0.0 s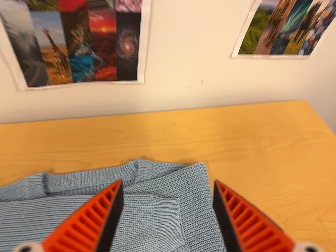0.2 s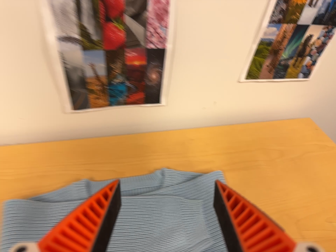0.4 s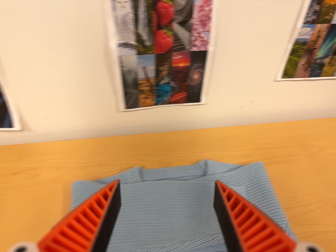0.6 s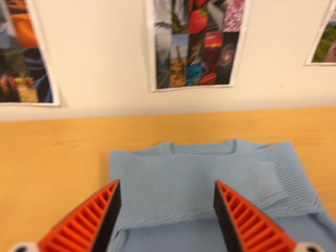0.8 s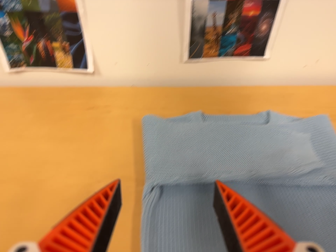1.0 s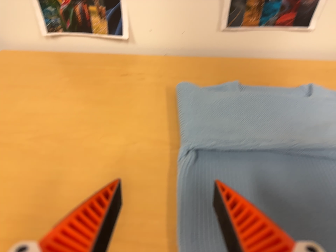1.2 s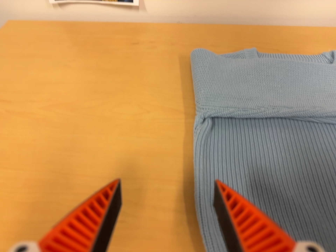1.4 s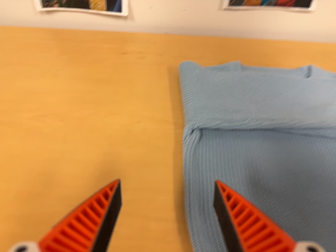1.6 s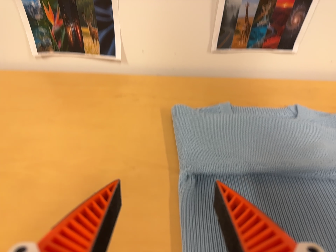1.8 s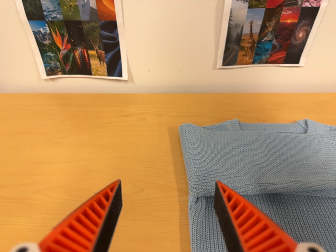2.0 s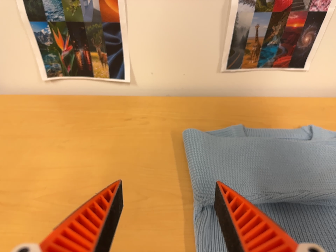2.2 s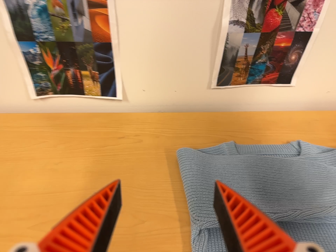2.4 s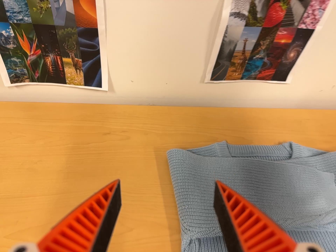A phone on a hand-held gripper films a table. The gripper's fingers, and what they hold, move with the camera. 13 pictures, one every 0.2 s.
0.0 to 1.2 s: The camera swings to its left by about 20 degrees, and the scene slides to the right. It travels toward the bottom of its view, to its left and backward, about 30 cm, so close, fixed things drift upward.
1.2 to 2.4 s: The camera pans to its right by about 10 degrees. It travels toward the top of its view, about 18 cm, so close, fixed things drift downward.
The film runs forward here.
